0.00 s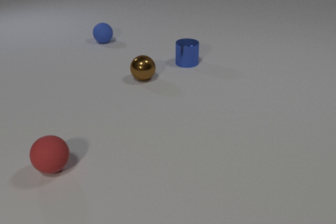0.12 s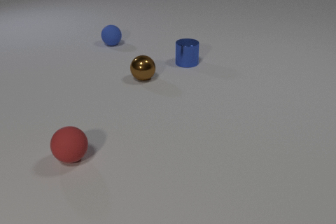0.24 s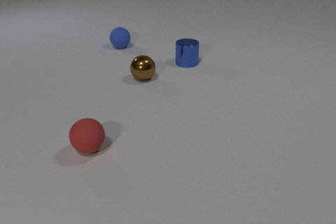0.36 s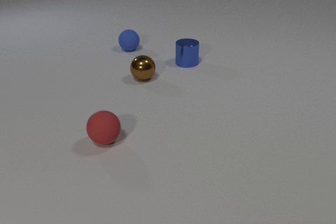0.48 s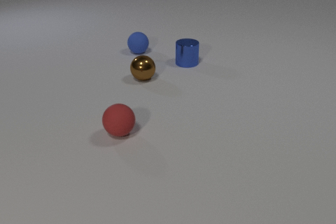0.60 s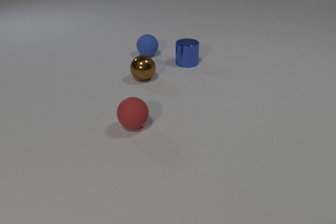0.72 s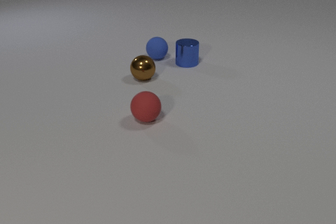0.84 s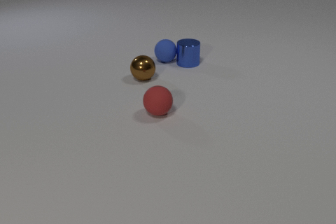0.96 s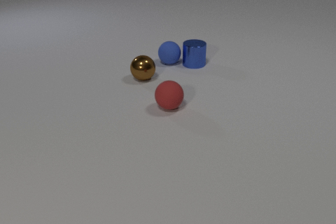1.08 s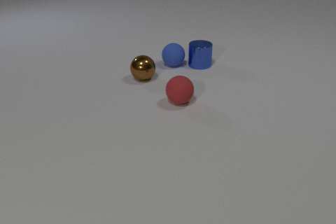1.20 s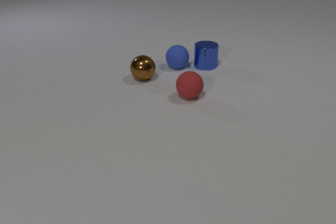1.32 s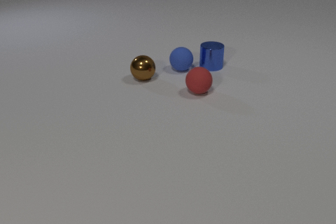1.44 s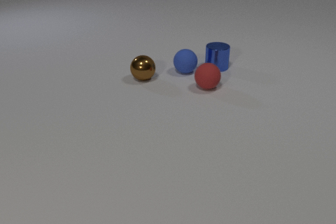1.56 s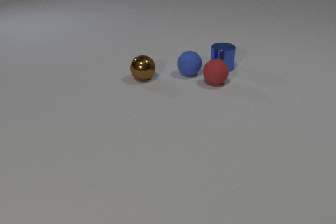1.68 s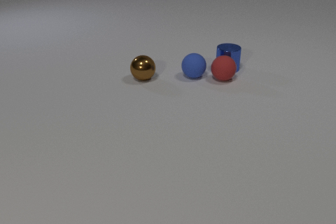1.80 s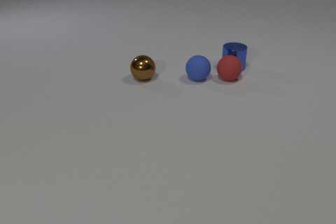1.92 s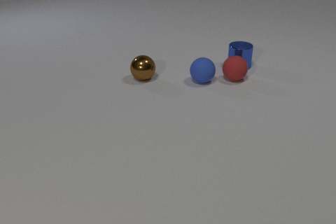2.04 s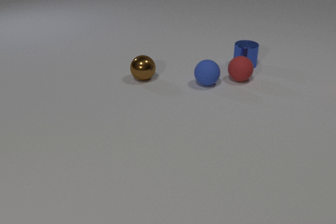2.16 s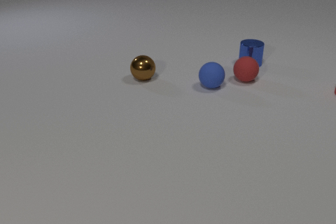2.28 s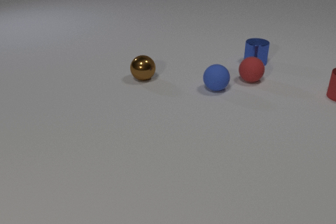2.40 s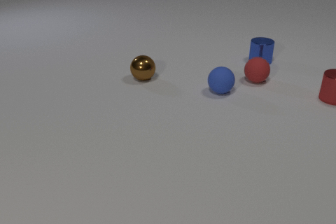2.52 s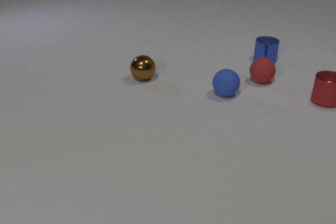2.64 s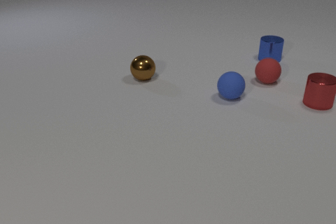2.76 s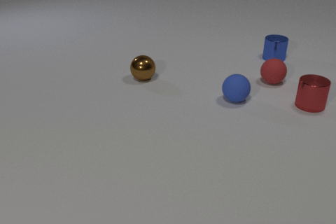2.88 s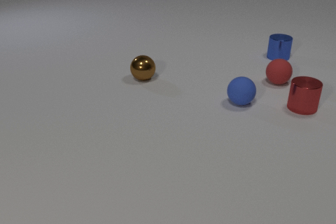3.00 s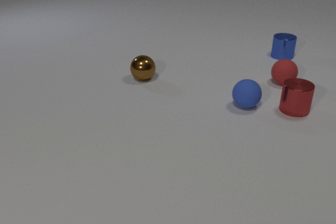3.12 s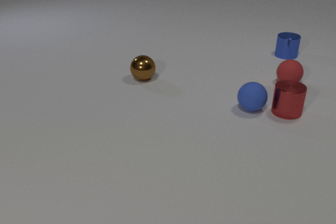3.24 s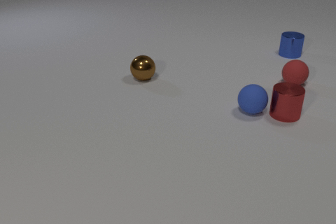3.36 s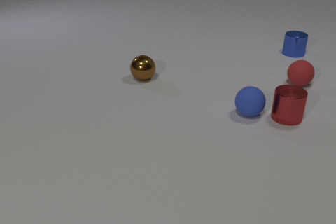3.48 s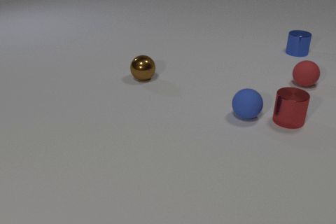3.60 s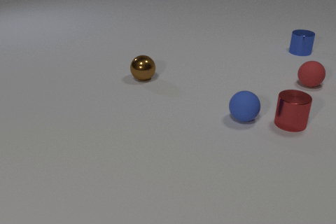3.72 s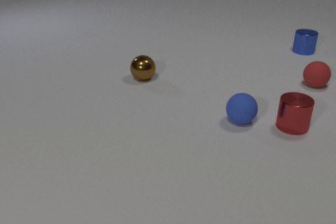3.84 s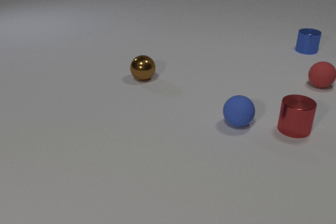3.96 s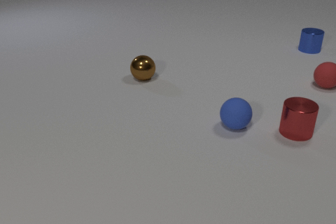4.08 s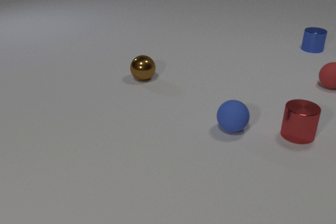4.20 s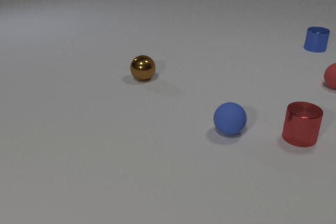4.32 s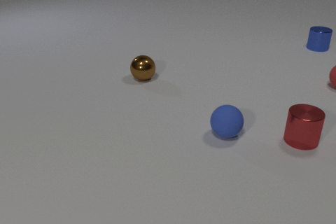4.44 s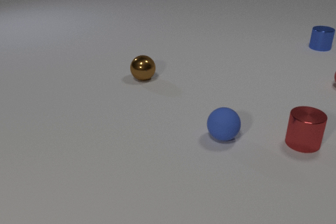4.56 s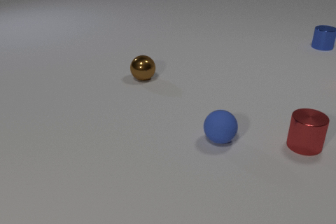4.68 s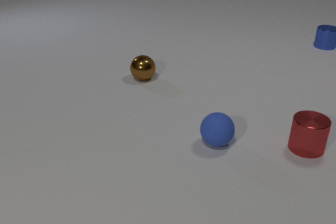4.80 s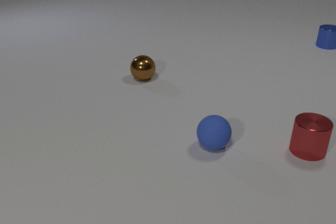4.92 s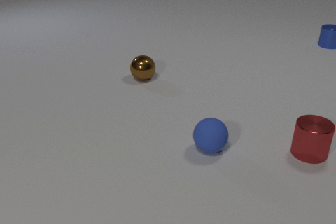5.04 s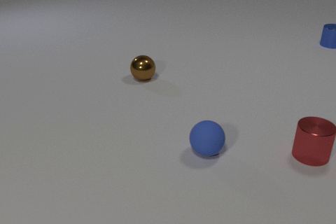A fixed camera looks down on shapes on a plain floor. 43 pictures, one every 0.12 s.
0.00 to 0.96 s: The blue rubber sphere rolls to the right and toward the camera. The blue metal cylinder slides to the right. The red rubber sphere rolls to the right and away from the camera. The blue rubber sphere and the blue metal cylinder collide.
0.96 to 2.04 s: The blue rubber sphere rolls toward the camera and to the right. The blue metal cylinder slides to the right. The red rubber sphere rolls to the right and away from the camera. The blue metal cylinder and the red rubber sphere collide.
2.04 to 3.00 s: The blue rubber sphere rolls toward the camera and to the right. The blue metal cylinder slides to the right and away from the camera. The red metal cylinder comes in at the right edge, slides toward the camera and to the left. The red rubber sphere rolls to the right.
3.00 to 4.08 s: The blue rubber sphere rolls toward the camera. The blue metal cylinder slides away from the camera and to the right. The red metal cylinder slides toward the camera. The red rubber sphere rolls to the right. The blue rubber sphere and the red metal cylinder collide.
4.08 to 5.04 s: The blue rubber sphere rolls toward the camera and to the left. The blue metal cylinder slides away from the camera and to the right. The red metal cylinder slides toward the camera and to the right. The red rubber sphere rolls to the right, leaves at the right edge.
How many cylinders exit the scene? 0.
What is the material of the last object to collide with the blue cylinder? rubber.
How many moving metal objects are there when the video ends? 2.
